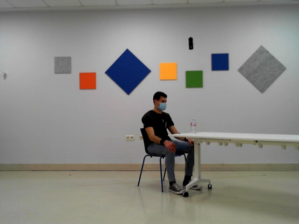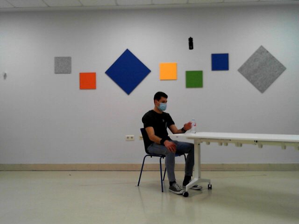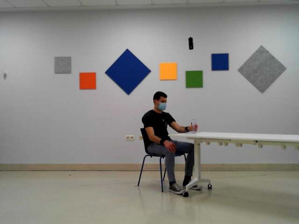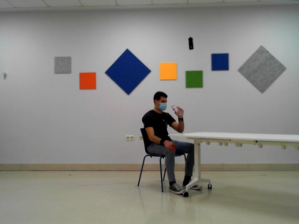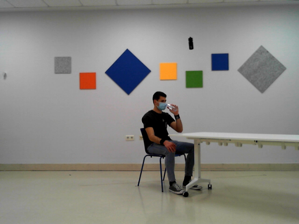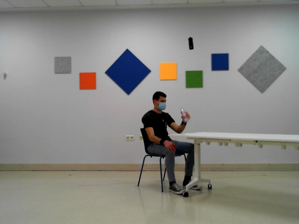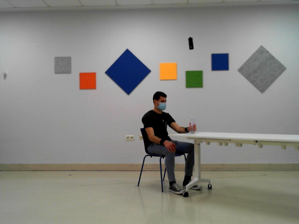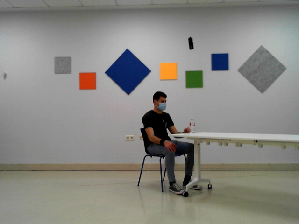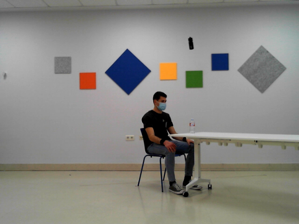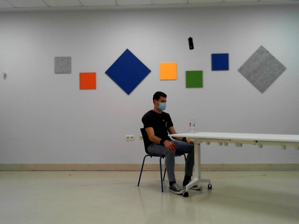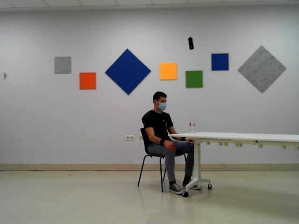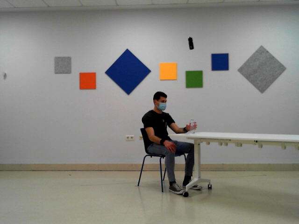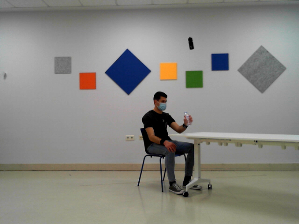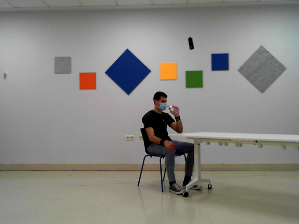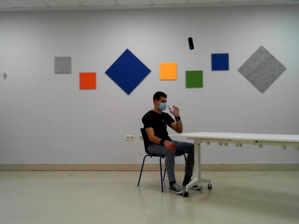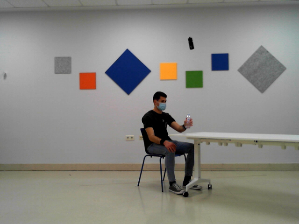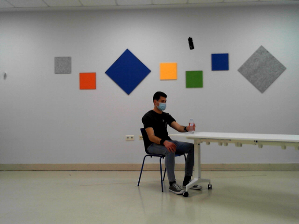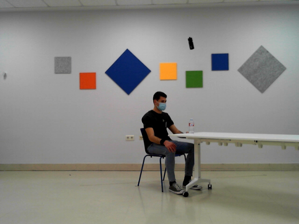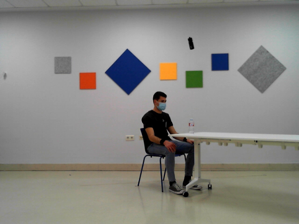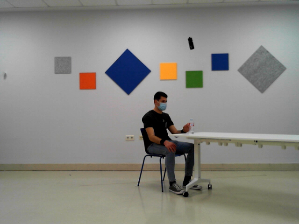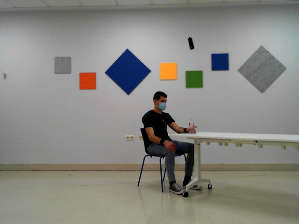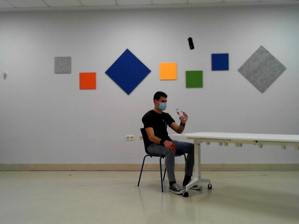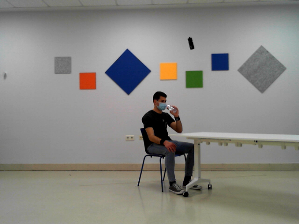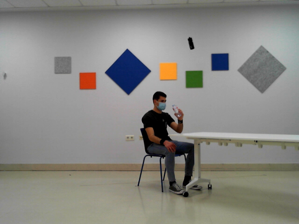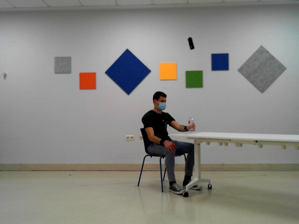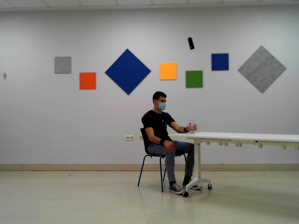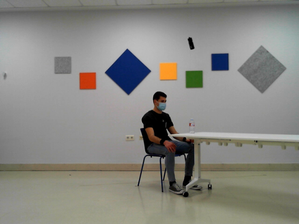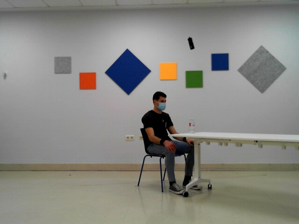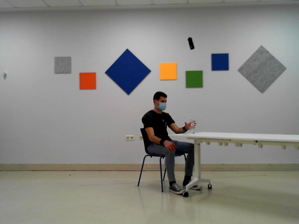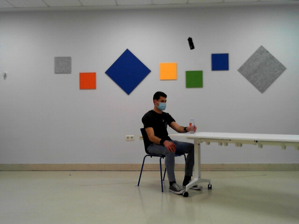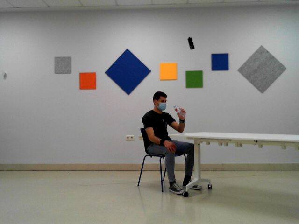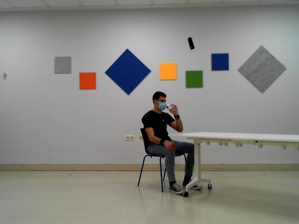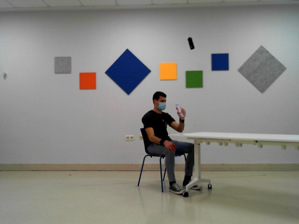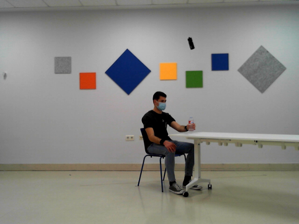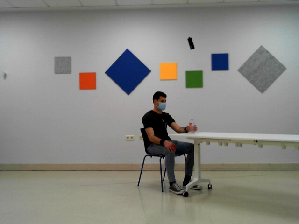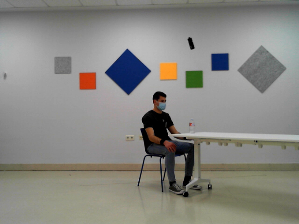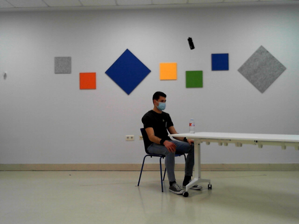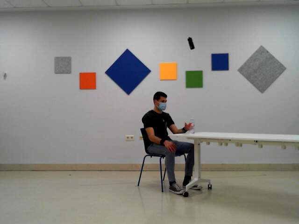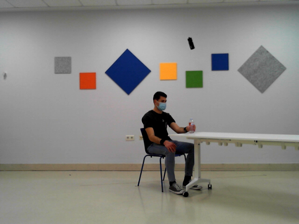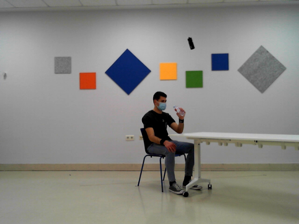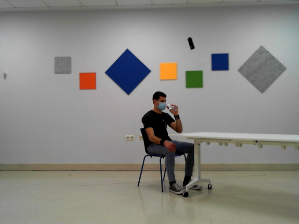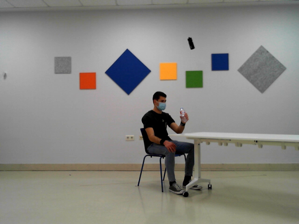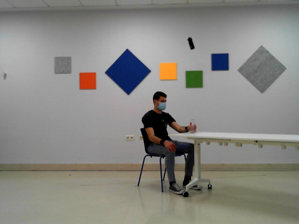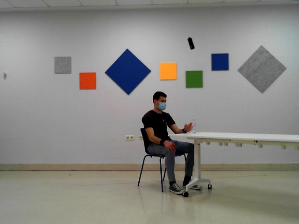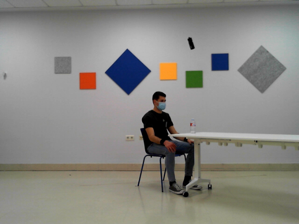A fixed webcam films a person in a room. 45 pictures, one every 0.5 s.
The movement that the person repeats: Drink from a bottle, left hand.
